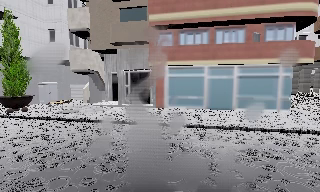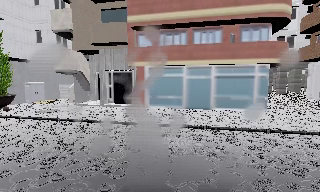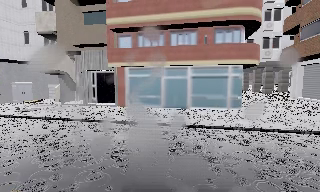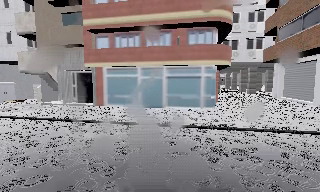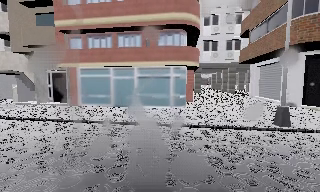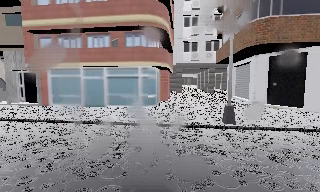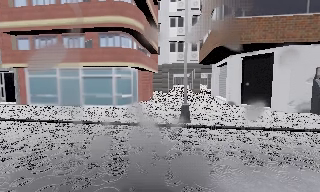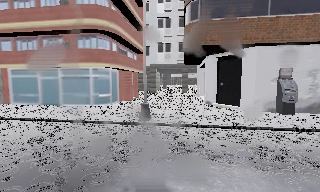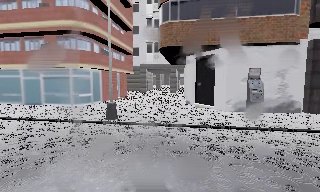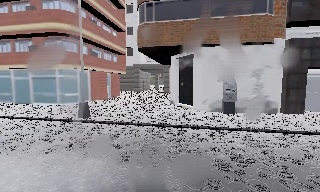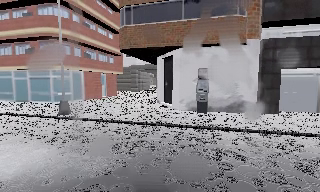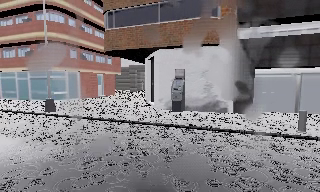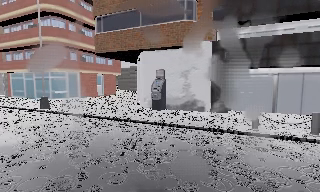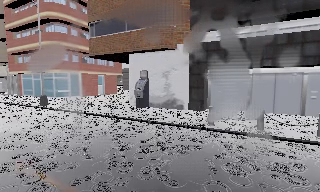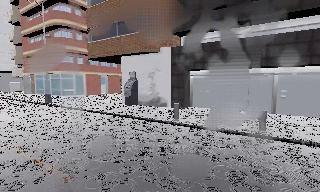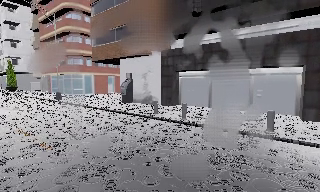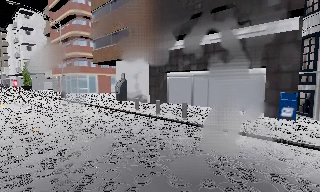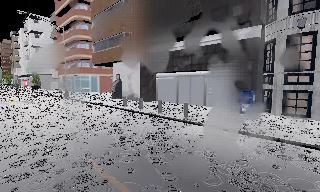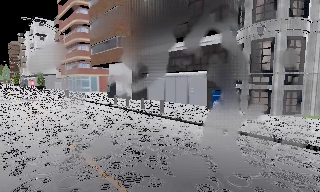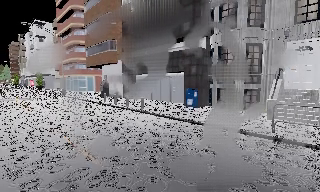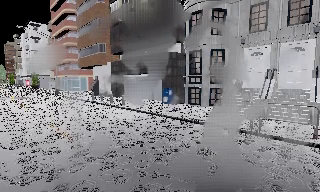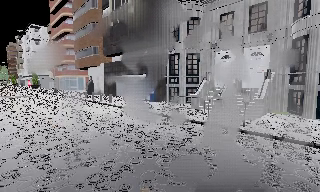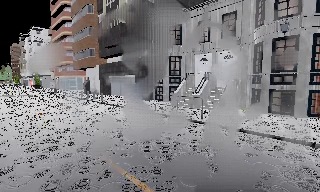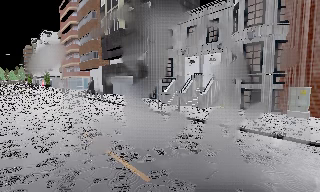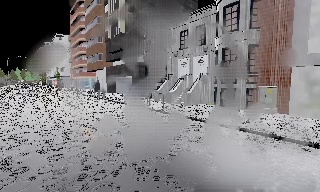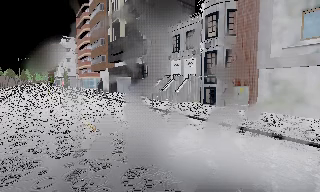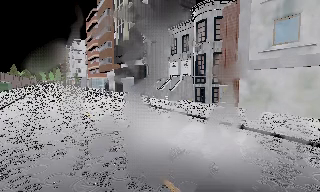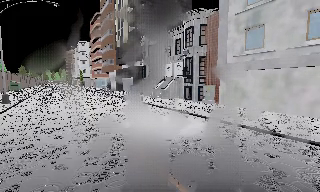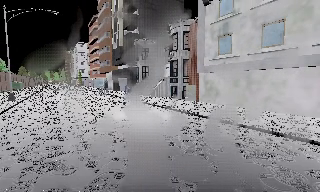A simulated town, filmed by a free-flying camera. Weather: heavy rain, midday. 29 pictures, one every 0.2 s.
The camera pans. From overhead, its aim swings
counterclockwise.
0.0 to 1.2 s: The camera travels to its right, about 9 m, so close, fixed things drift to the left.
1.2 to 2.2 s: The camera pans to its left, which is counterclockwise from overhead, by about 10 degrees. It travels to its right, about 8 m, so close, fixed things drift to the left.
2.2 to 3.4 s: The camera pans to its left, which is counterclockwise from overhead, by about 25 degrees. It travels to its right and backward, about 11 m.
3.4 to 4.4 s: The camera travels backward and to its right, about 9 m, so what stands in front gets smaller.
4.4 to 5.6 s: The camera pans to its left, which is counterclockwise from overhead, by about 10 degrees. It travels backward and to its right, about 10 m, so what stands in front gets smaller.
The film runs forward here.
